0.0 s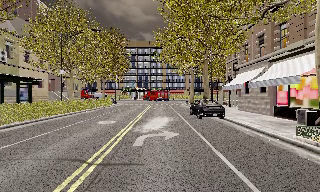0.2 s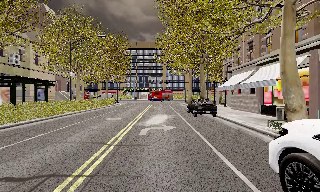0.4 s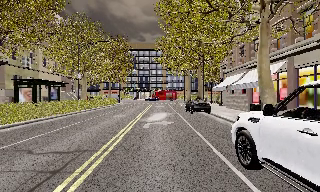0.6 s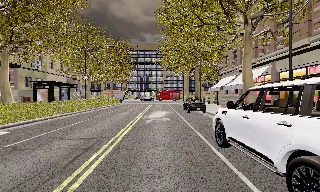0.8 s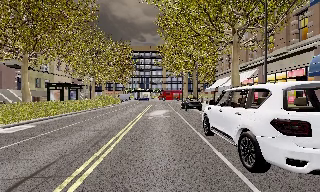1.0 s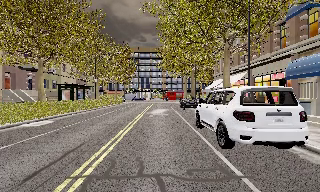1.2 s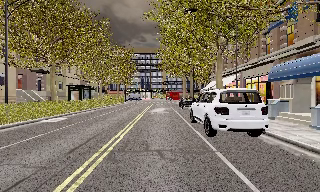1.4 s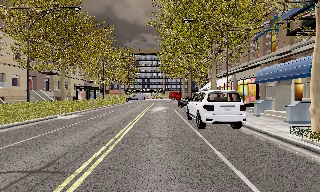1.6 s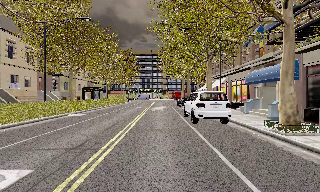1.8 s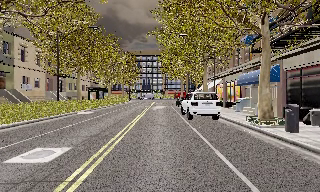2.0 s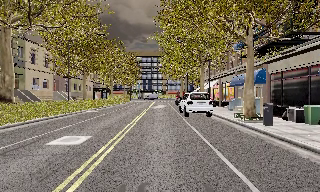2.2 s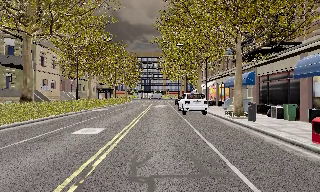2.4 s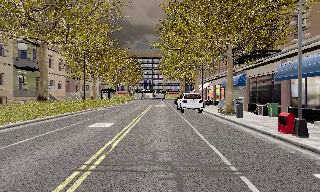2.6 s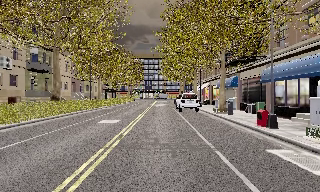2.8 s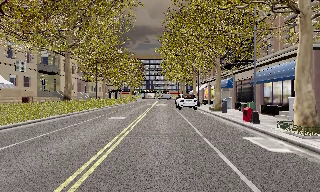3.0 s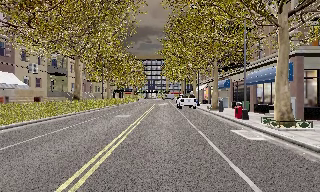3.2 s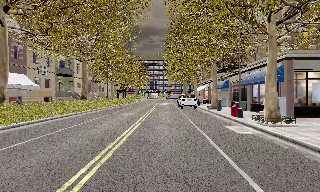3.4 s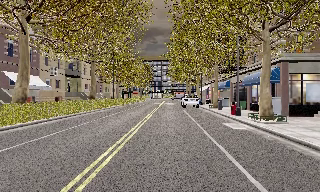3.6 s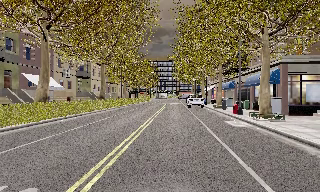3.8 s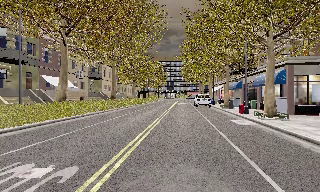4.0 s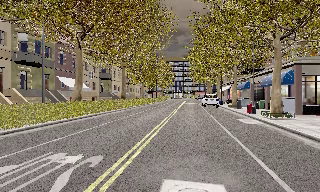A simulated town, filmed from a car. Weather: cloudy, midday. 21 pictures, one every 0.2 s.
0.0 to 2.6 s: The camera travels backward, about 20 m, so what stands in front gets smaller.
2.6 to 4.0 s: The scene slides to the right, as the camera pans about 10 degrees to its left. It travels backward, about 8 m, so what stands in front gets smaller. It loses speed.
The film runs backward here.
